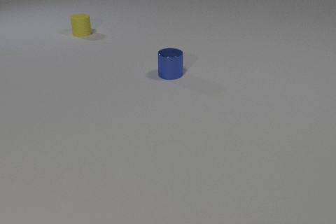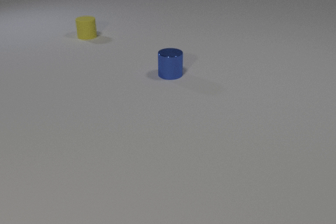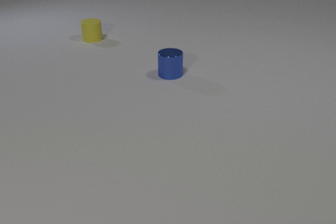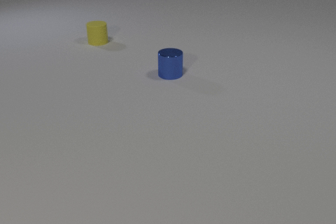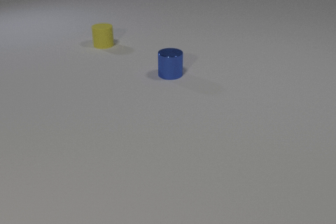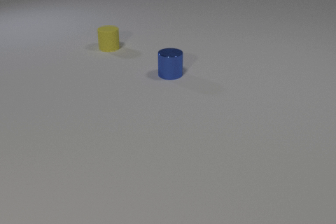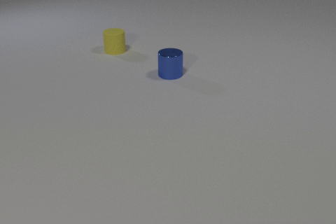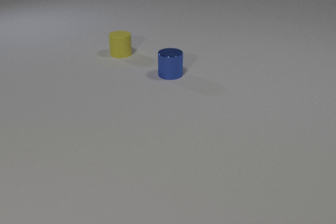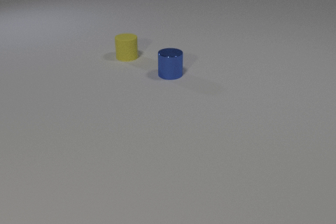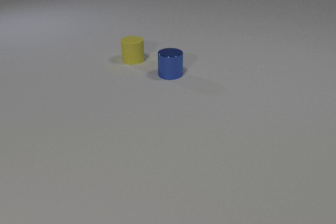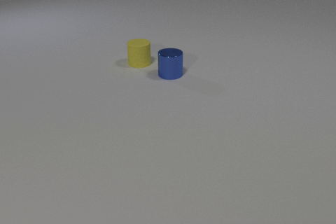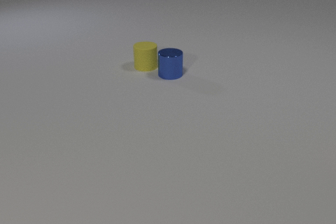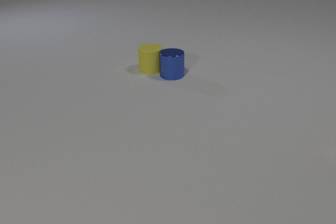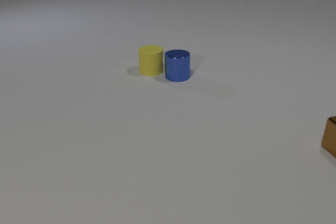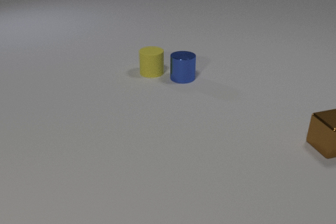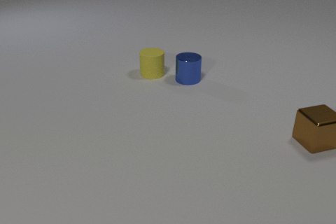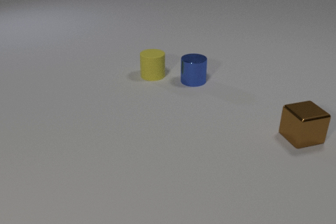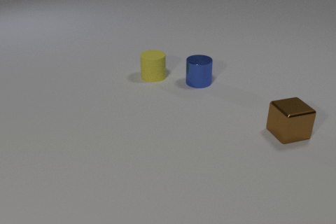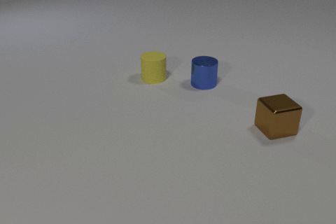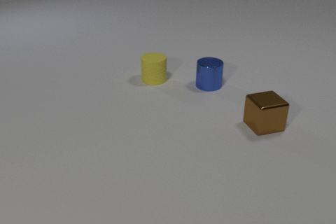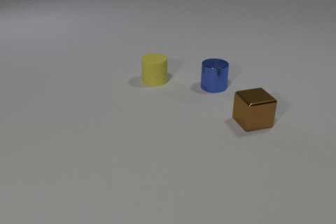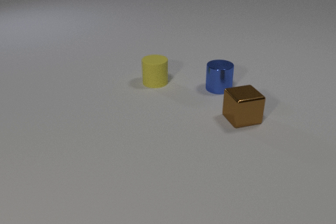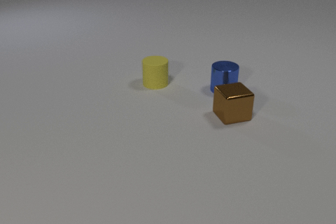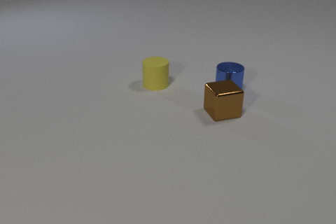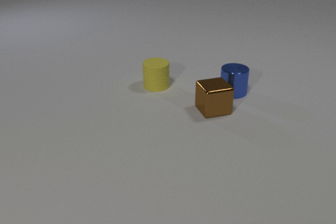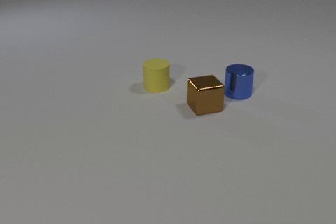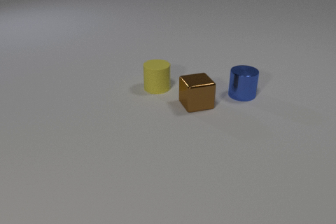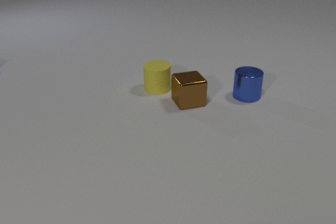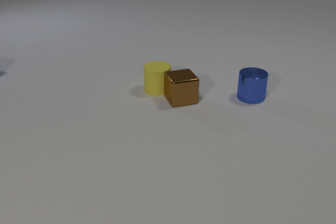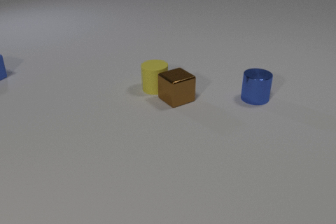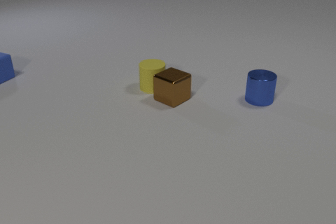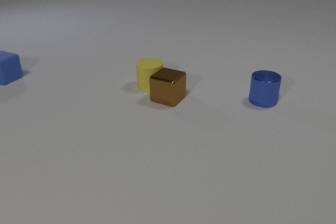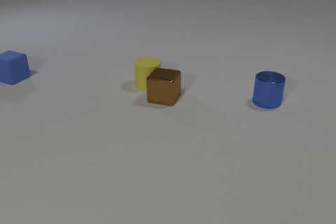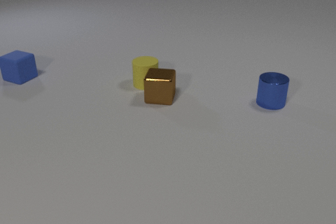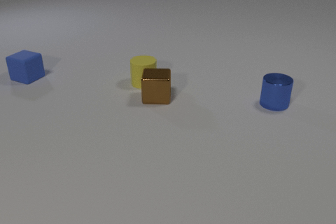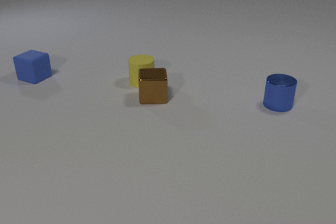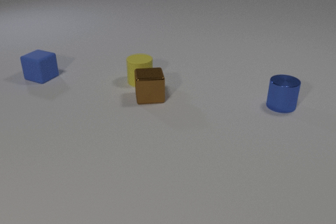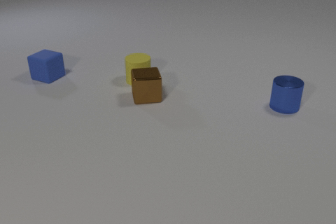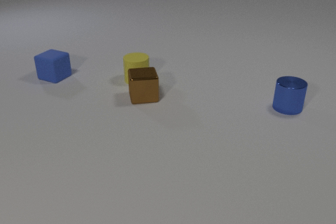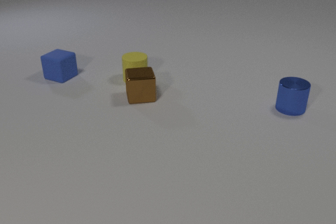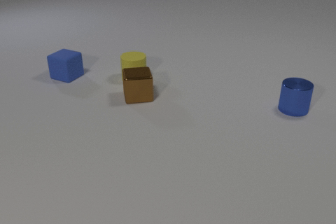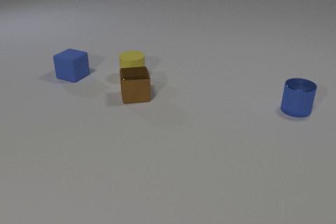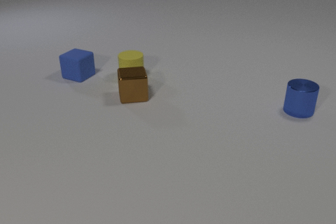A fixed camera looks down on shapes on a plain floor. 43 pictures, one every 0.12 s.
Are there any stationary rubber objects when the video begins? no.
What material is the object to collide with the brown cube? rubber.
How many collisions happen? 2.
0.00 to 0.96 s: The yellow rubber cylinder slides toward the camera and to the right.
0.96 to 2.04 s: The yellow rubber cylinder slides toward the camera and to the right. The blue metal cylinder slides to the right and toward the camera. The brown metal cube comes in at the right edge, slides to the left. The yellow rubber cylinder and the blue metal cylinder collide.
2.04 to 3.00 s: The yellow rubber cylinder slides toward the camera. The blue metal cylinder slides to the right and toward the camera. The brown metal cube slides to the left and away from the camera.
3.00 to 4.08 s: The yellow rubber cylinder slides to the left and away from the camera. The blue metal cylinder slides to the right. The brown metal cube slides to the left, spins counterclockwise seen from above by about 75 degrees, its near face sliding to the right. The blue rubber cube comes in at the left edge, slides to the right. The yellow rubber cylinder and the brown metal cube collide.
4.08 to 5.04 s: The yellow rubber cylinder slides away from the camera and to the left. The blue metal cylinder slides to the right. The brown metal cube slides to the left. The blue rubber cube slides to the right.
